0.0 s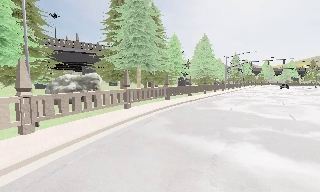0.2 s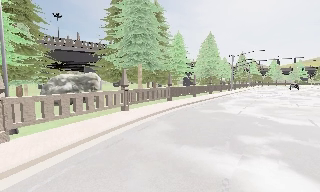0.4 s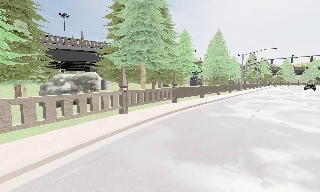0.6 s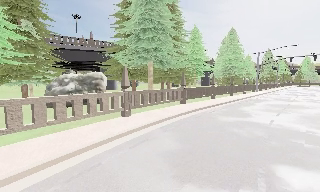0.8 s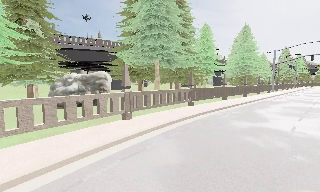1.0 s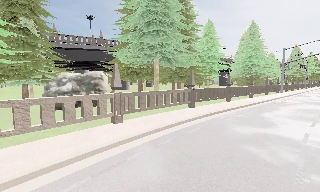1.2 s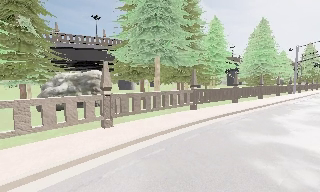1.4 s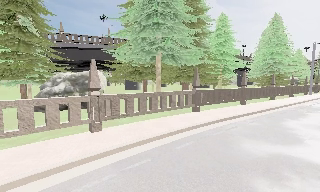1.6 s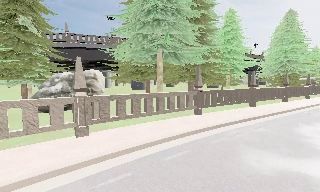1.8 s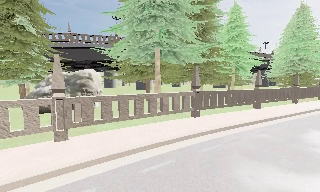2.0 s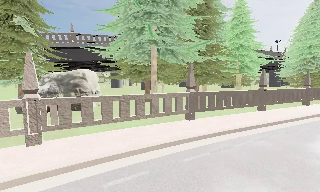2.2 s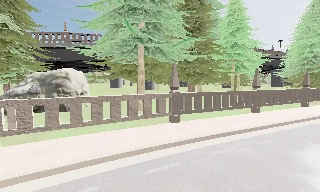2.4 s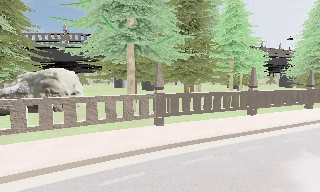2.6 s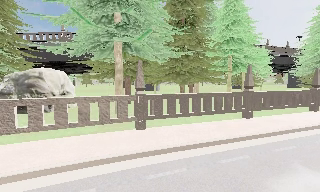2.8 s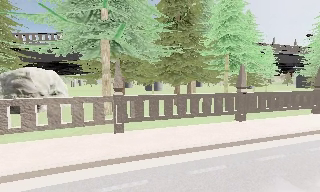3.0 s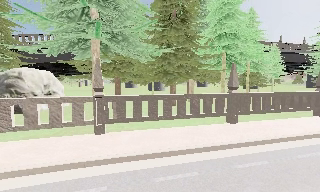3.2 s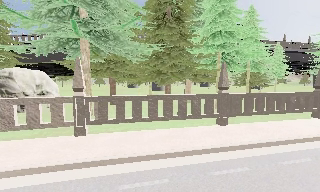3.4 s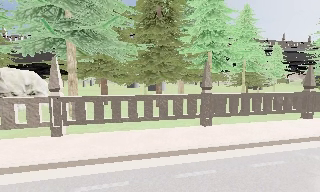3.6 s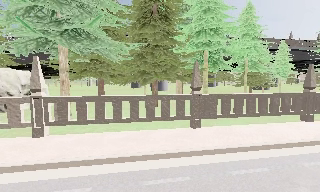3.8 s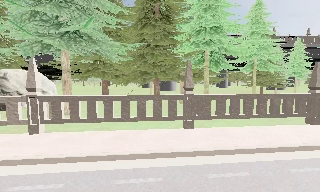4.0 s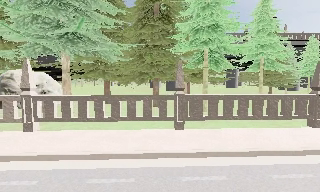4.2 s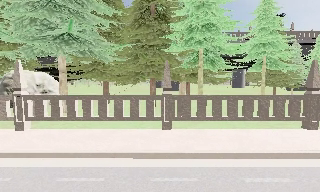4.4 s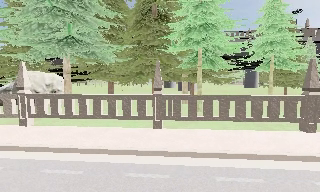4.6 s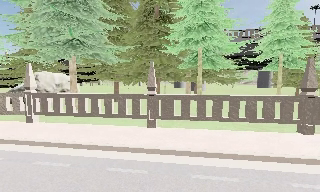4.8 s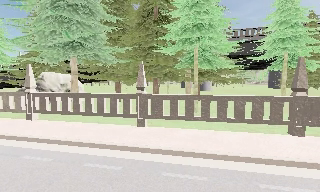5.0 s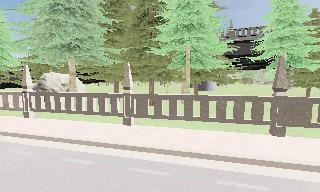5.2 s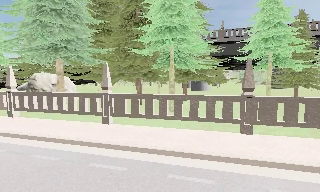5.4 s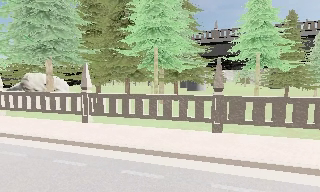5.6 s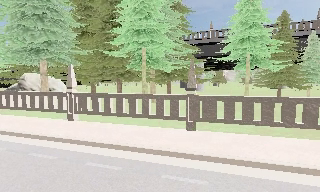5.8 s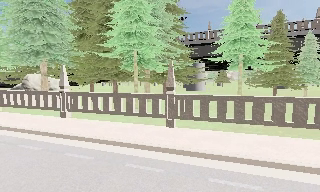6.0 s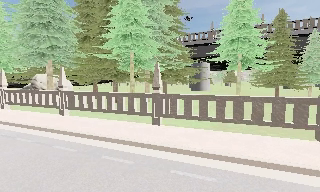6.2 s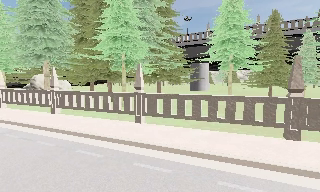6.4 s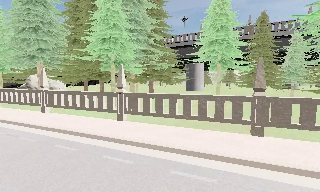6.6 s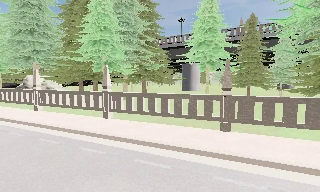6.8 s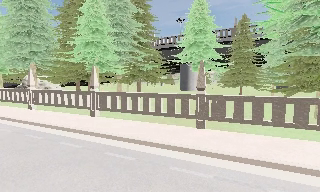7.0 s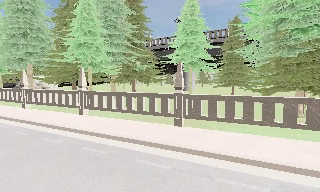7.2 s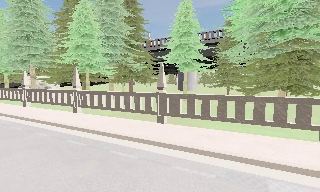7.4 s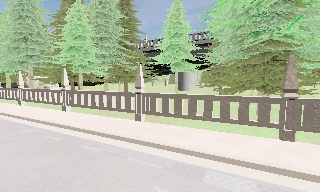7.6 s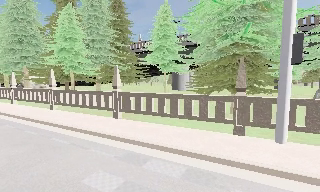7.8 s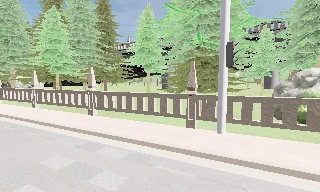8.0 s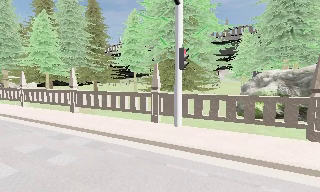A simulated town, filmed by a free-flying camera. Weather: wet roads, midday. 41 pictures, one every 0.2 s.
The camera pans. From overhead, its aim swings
counterclockwise.
0.0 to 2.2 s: The camera pans to its left, which is counterclockwise from overhead, by about 30 degrees. It travels forward and to its right, about 11 m.
2.2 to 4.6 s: The camera pans to its left, which is counterclockwise from overhead, by about 35 degrees. It travels to its right, about 11 m.
4.6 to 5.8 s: The camera travels to its right, about 6 m, so close, fixed things drift to the left.
5.8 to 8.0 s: The camera travels to its right and backward, about 14 m, so close, fixed things drift to the left.
The film runs backward here.
